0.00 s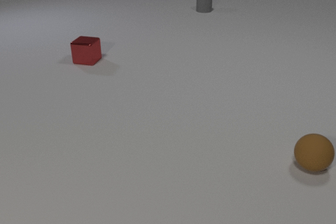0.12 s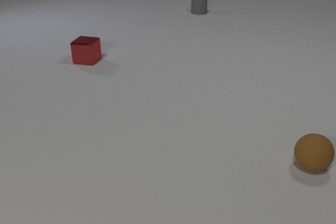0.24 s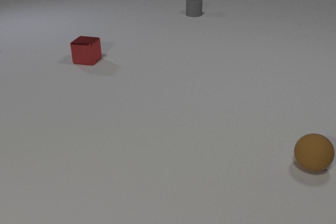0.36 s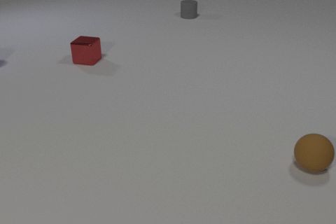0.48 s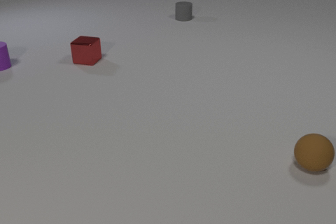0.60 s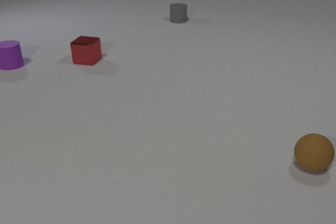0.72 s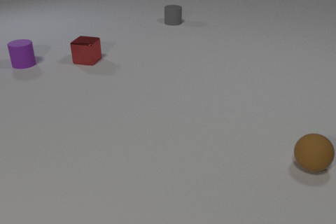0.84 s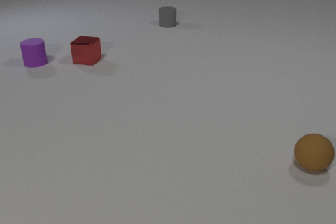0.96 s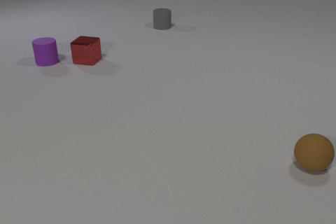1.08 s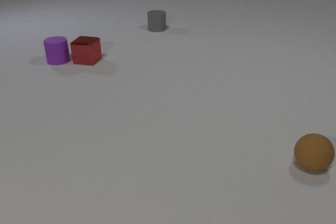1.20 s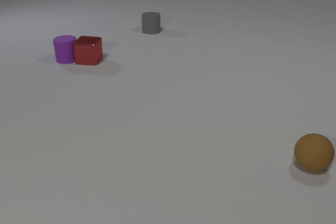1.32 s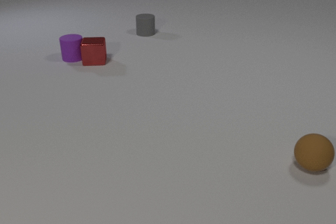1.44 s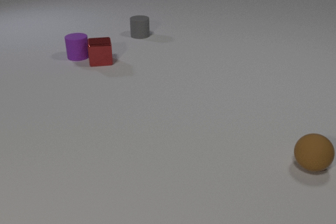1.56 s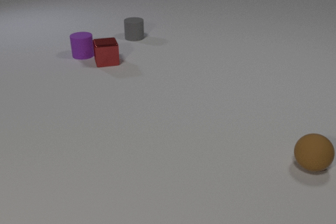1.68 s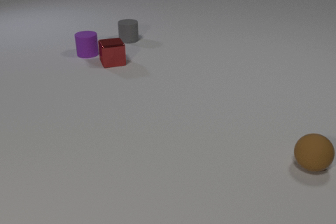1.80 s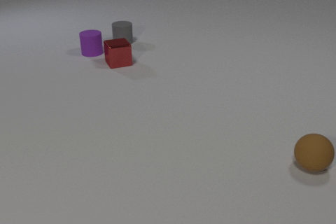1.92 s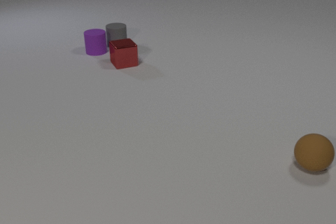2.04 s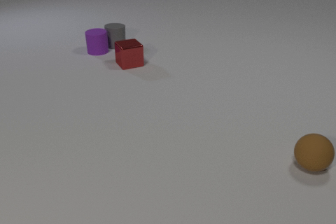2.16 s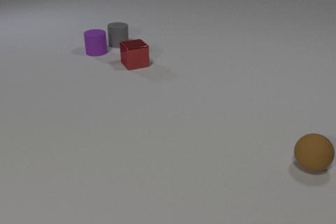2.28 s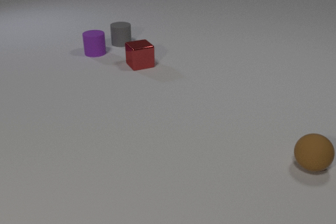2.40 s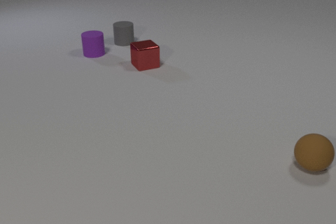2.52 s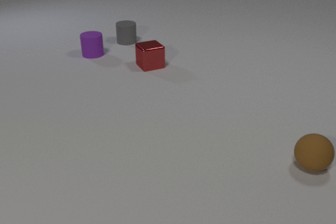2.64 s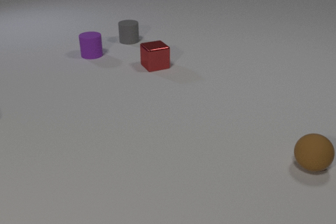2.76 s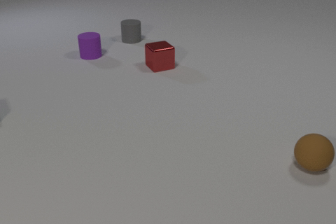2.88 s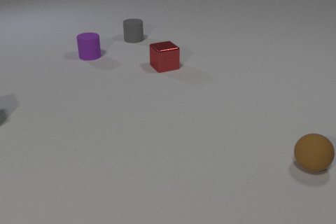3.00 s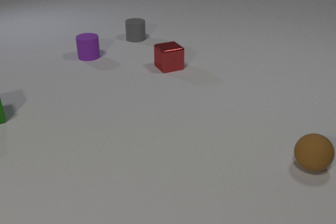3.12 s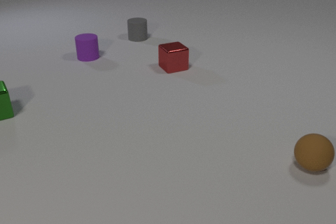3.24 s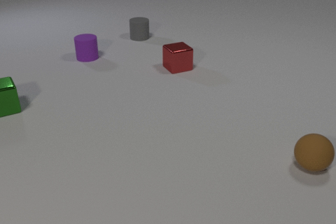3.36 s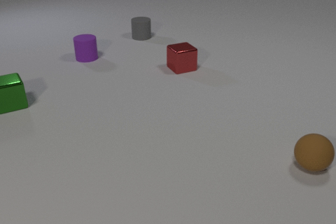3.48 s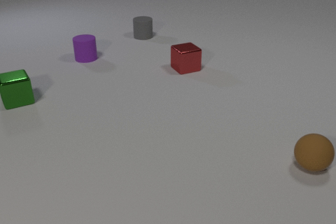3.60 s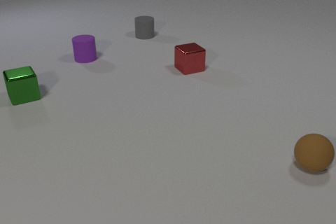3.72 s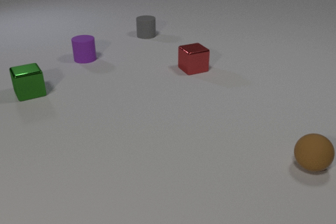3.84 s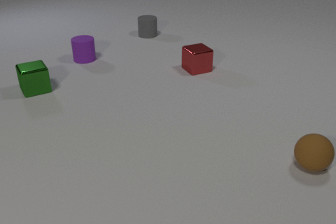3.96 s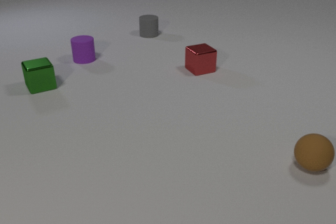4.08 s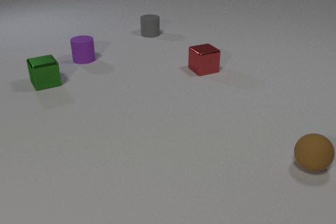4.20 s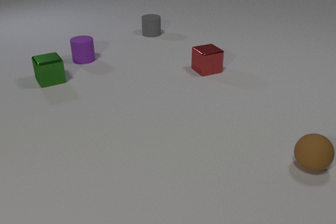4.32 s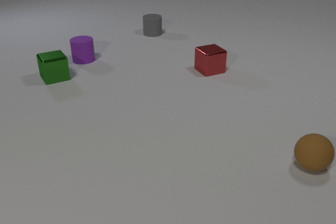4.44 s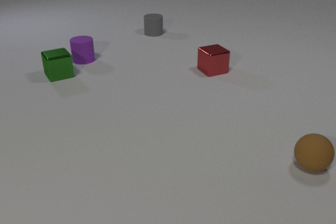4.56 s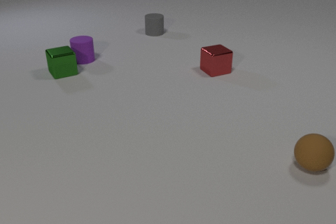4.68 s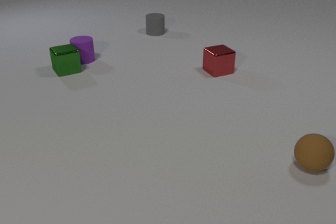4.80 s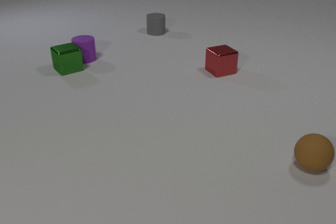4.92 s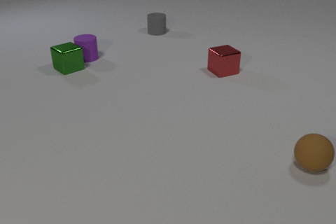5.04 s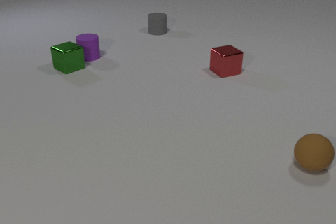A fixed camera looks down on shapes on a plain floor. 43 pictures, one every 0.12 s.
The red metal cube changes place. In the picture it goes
to the right.
0.00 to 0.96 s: The purple rubber cylinder comes in at the left edge, slides to the right. The gray rubber cylinder slides toward the camera and to the left.
0.96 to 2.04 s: The purple rubber cylinder slides to the right. The red metal cube slides to the right, spins so that its near face slides to the right, counterclockwise seen from above. The gray rubber cylinder slides toward the camera and to the left. The purple rubber cylinder and the red metal cube collide. The purple rubber cylinder and the gray rubber cylinder collide.
2.04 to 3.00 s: The purple rubber cylinder slides toward the camera and to the left. The red metal cube slides to the right. The gray rubber cylinder slides to the right and away from the camera. The green metal cube comes in at the left edge.
3.00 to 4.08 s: The purple rubber cylinder slides toward the camera and to the left. The red metal cube slides to the right. The gray rubber cylinder slides to the right and away from the camera. The green metal cube slides away from the camera and to the right.
4.08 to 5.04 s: The purple rubber cylinder slides away from the camera and to the right. The red metal cube slides to the right. The gray rubber cylinder slides to the right and away from the camera. The green metal cube slides away from the camera and to the right. The purple rubber cylinder and the green metal cube collide.
What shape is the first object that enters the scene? cylinder.
What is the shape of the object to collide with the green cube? cylinder.
Are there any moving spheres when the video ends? no.
